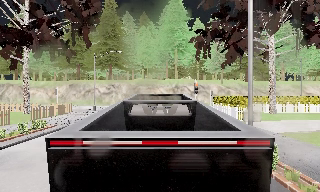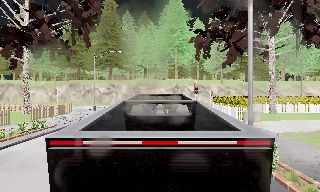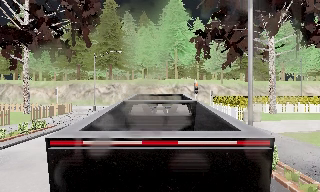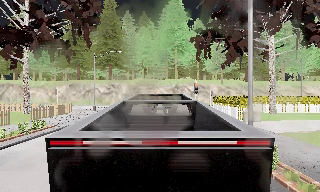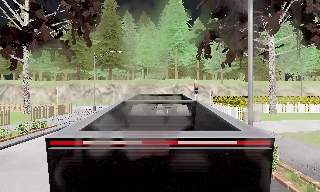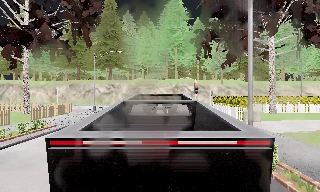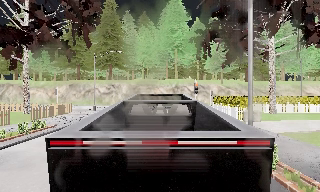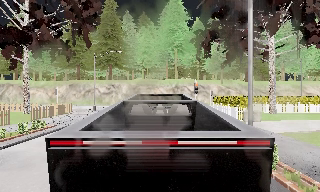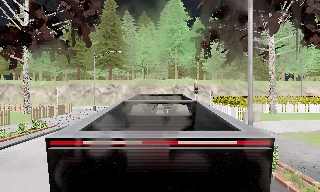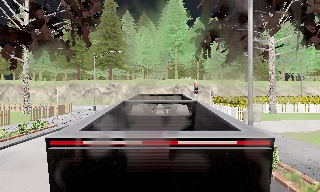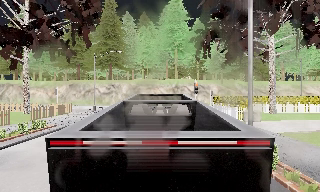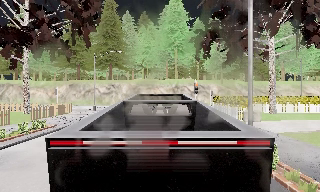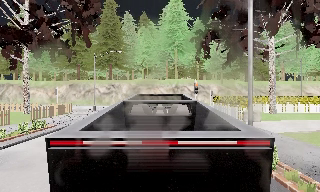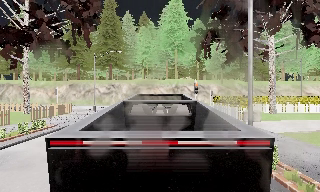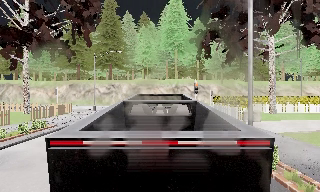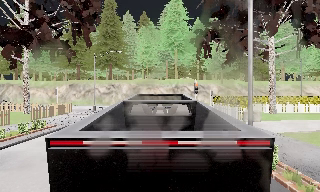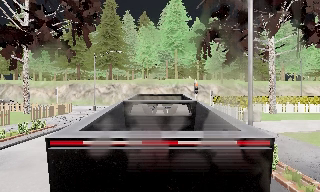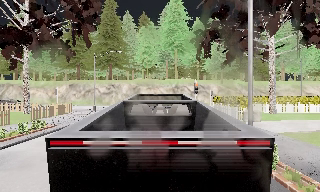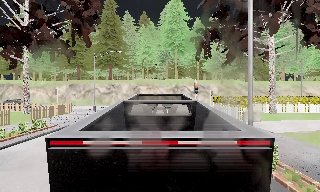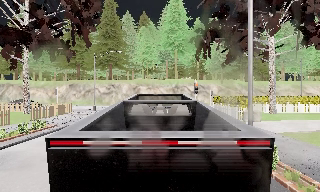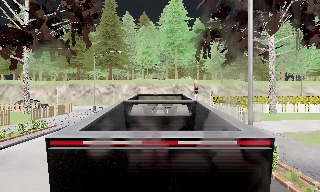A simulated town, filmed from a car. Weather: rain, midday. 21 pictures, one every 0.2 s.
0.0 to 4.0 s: The camera keeps its place and its aim.
The film runs forward here.
